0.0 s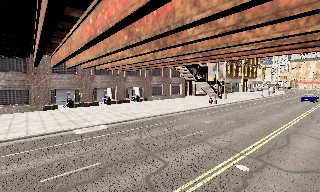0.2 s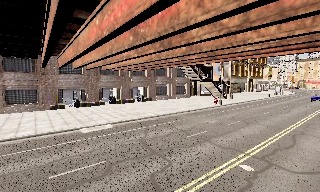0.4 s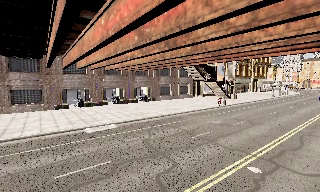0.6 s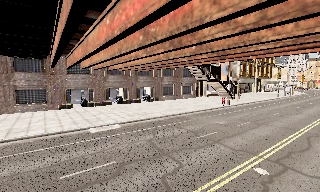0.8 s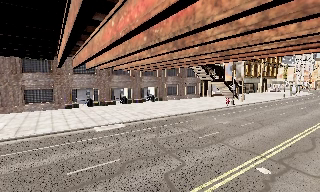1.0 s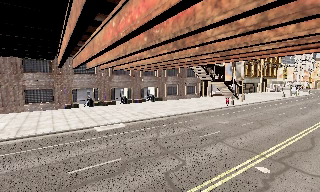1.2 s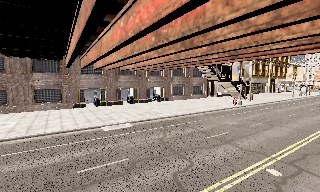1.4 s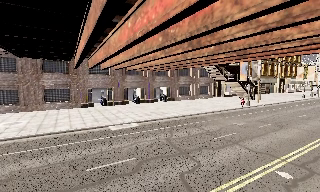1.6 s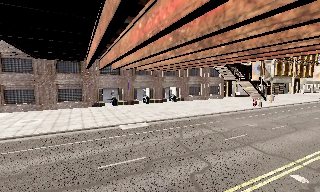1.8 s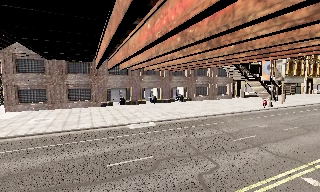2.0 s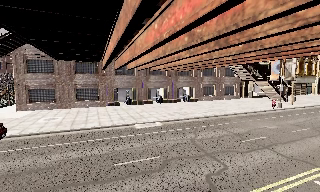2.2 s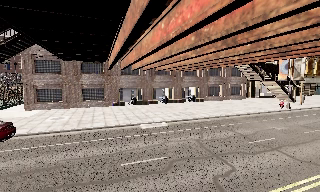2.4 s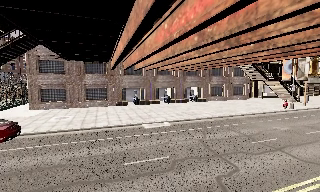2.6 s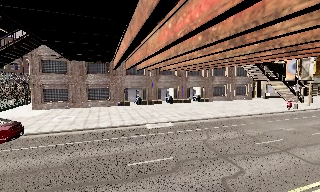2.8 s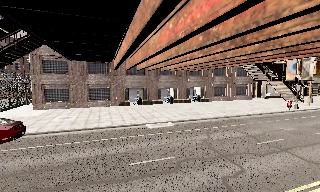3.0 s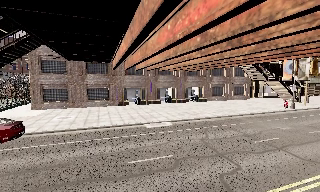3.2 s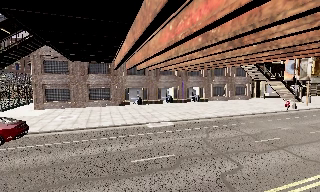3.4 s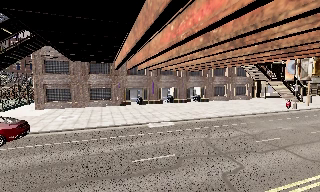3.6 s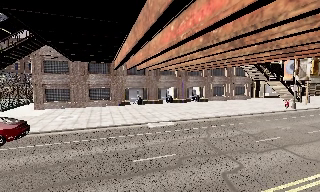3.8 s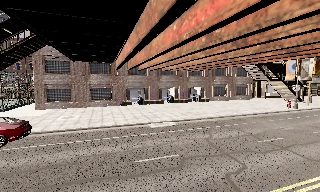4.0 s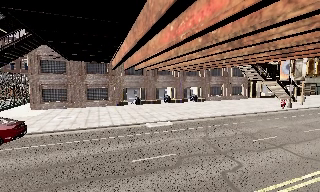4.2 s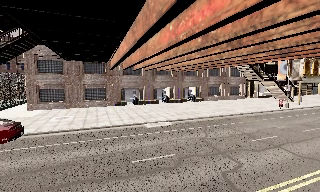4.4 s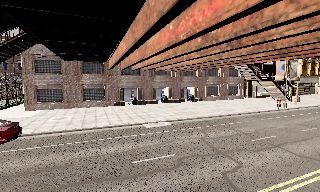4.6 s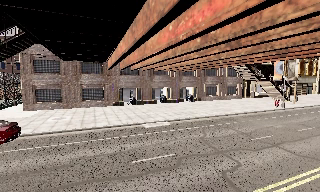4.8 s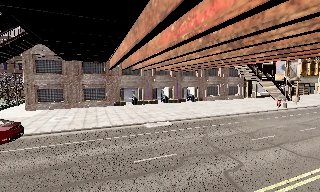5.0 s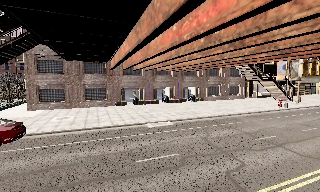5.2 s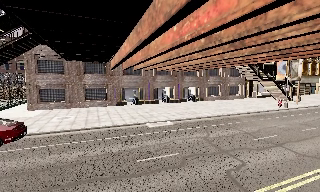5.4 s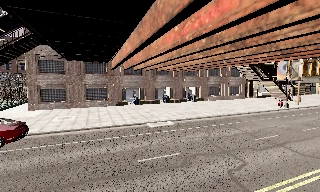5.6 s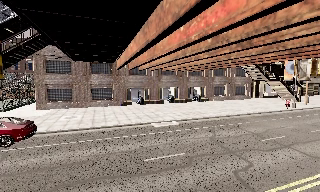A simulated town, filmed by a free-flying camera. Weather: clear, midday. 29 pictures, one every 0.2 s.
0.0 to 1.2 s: The camera shifts only a little, or ends up much as it began.
1.2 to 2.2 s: The camera swings to its left by about 10 degrees, and the scene slides to the right.
2.2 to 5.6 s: The camera travels to its left, about 1 m, so close, fixed things drift to the right.
The film runs backward here.
